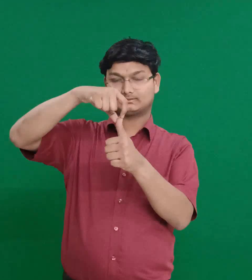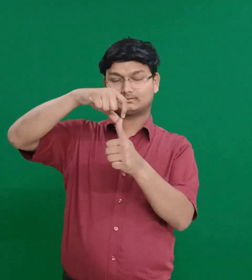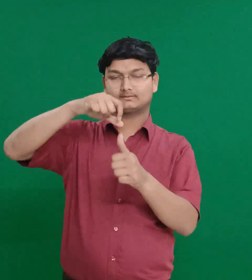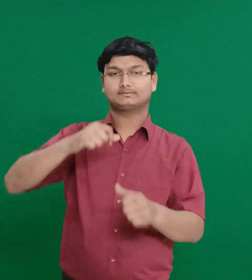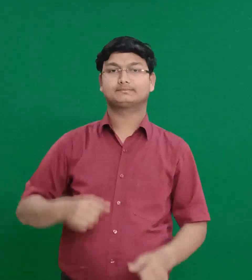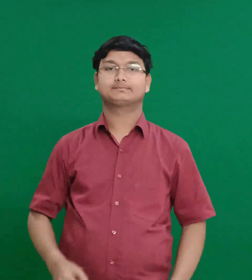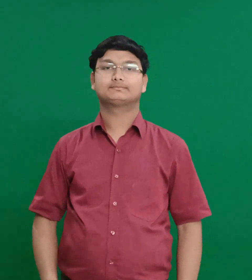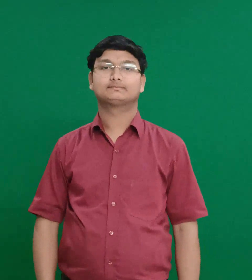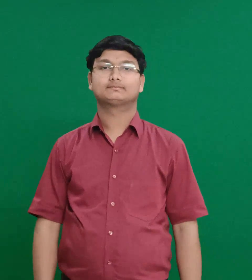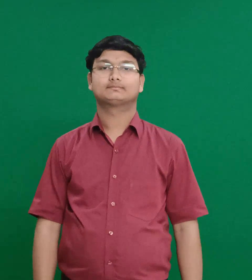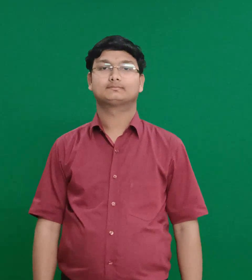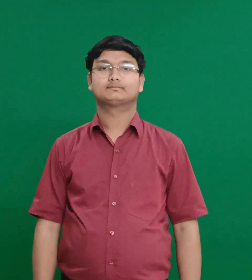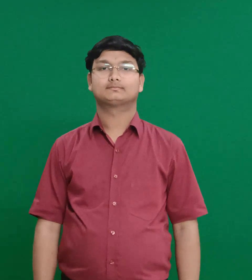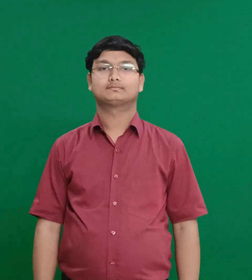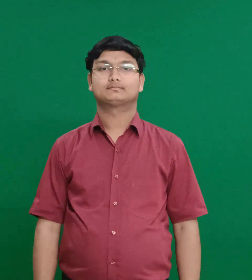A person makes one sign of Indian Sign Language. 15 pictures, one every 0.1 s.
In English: jorah
